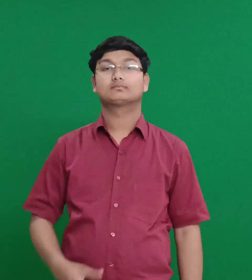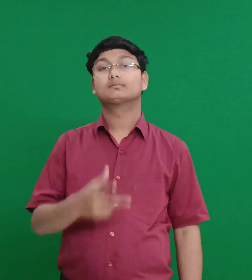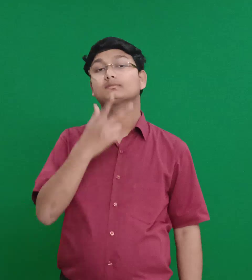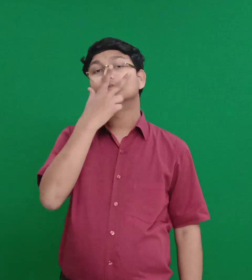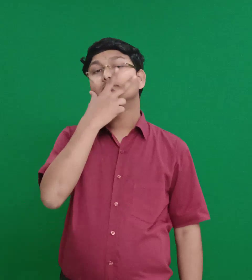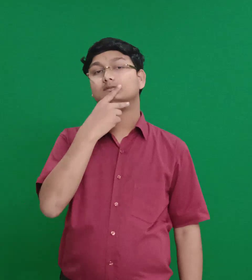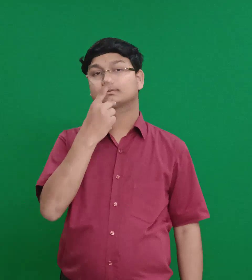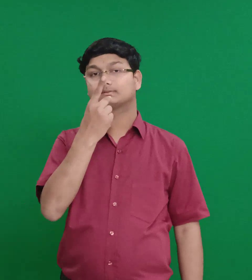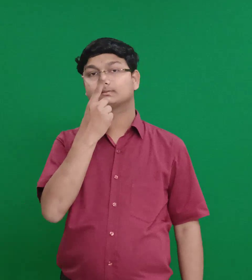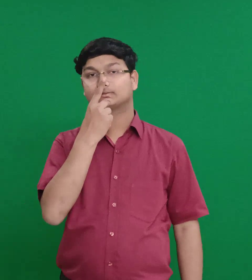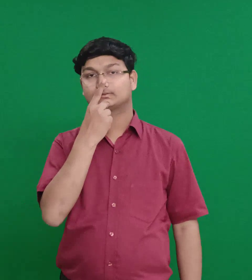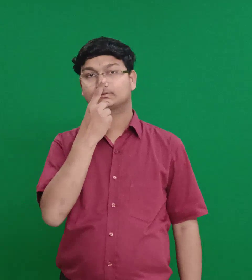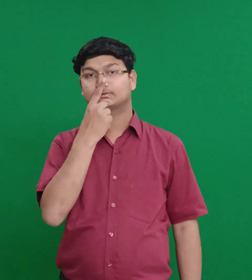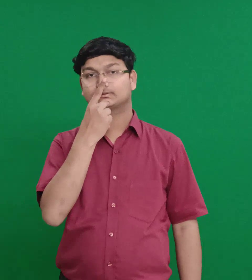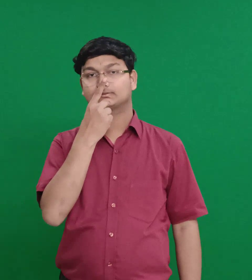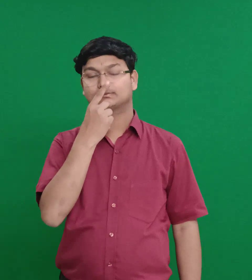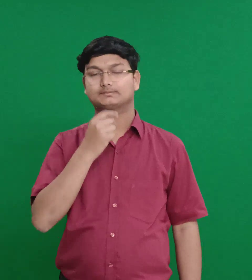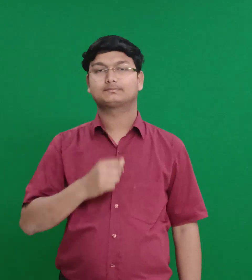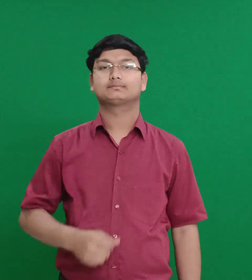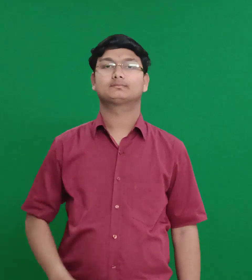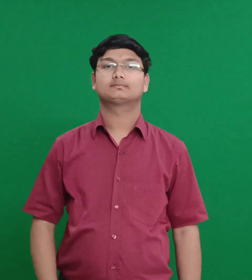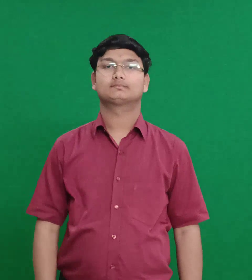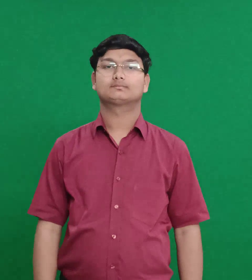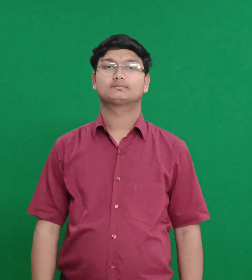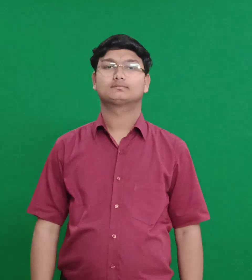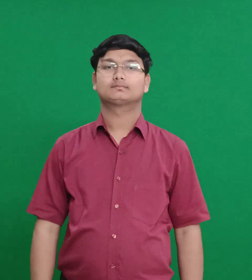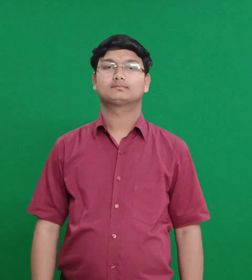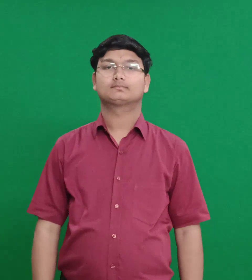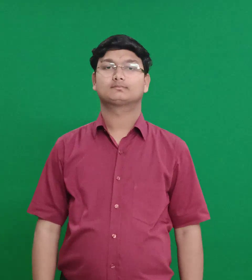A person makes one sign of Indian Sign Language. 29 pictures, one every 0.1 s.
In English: vashti
